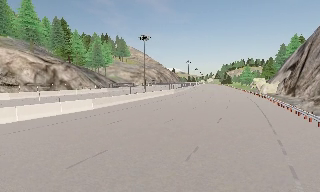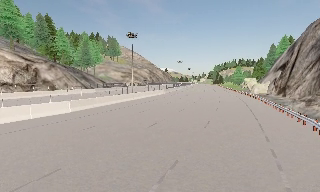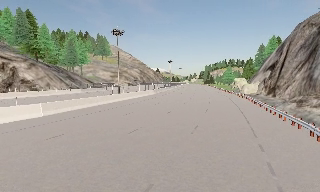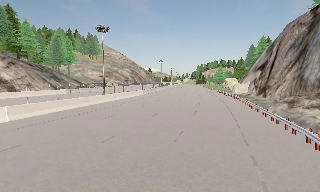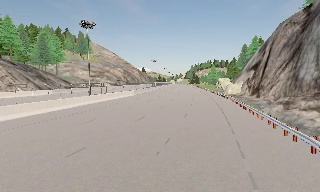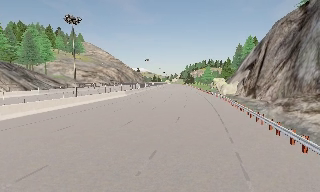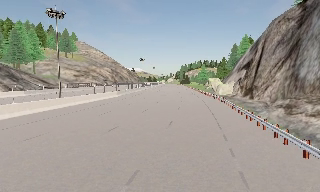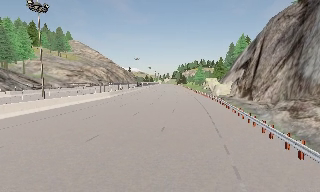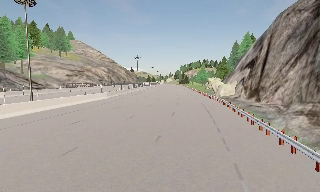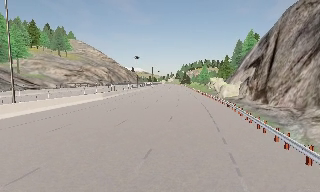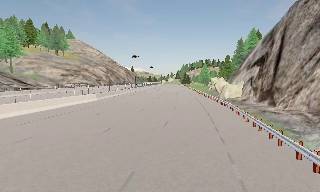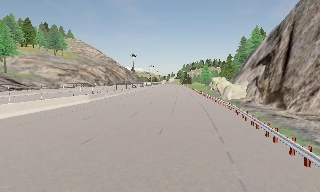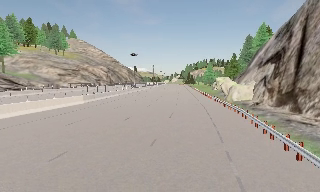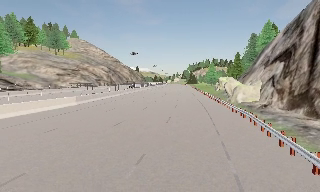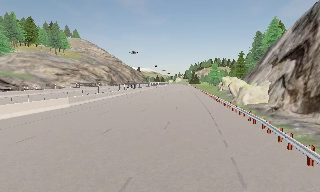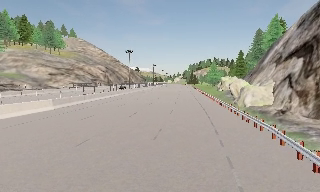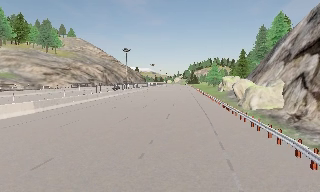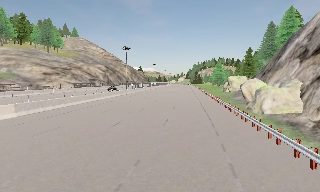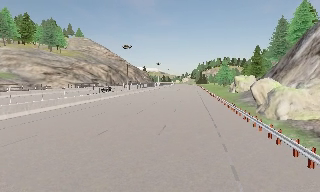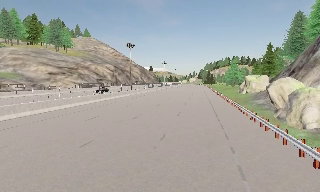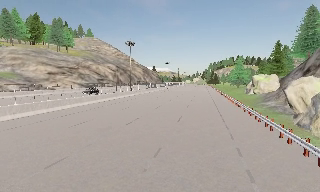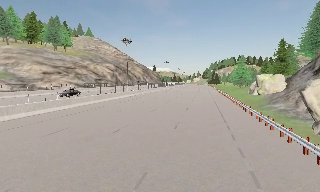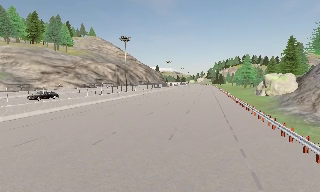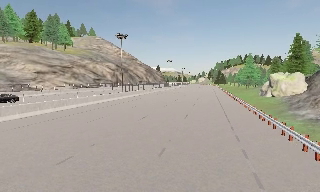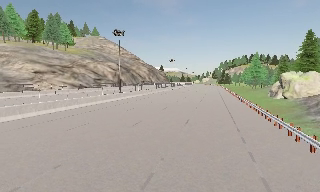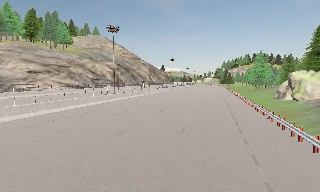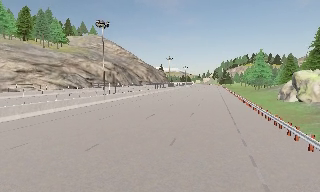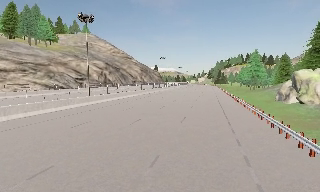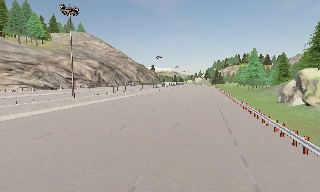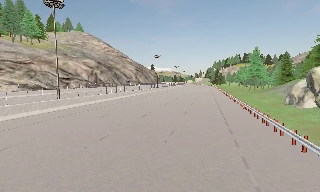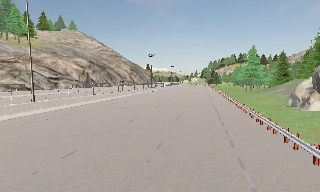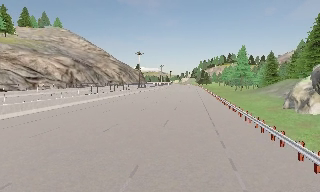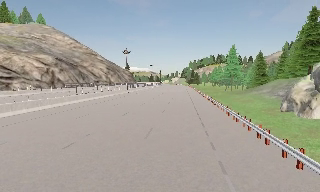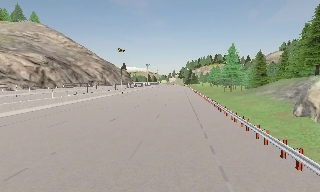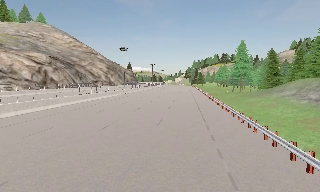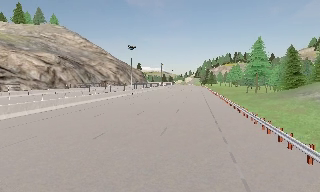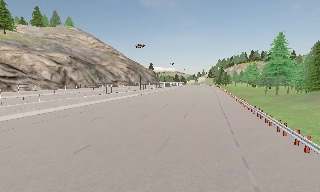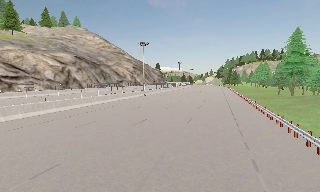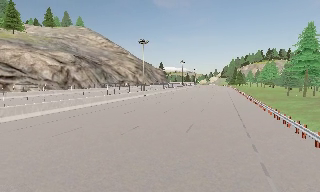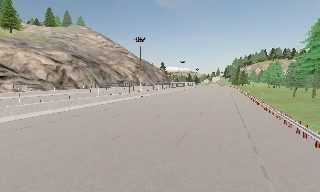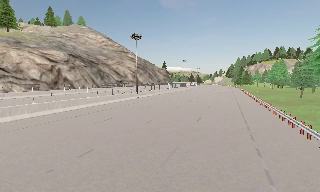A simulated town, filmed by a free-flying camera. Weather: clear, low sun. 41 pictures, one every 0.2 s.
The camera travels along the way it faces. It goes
forward.
0.0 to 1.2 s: The camera pans to its right, which is clockwise from overhead, by about 15 degrees. It travels forward and to its right, about 10 m, so what stands in front looms larger.
1.2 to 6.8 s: The camera travels forward, about 60 m, so what stands in front looms larger.
6.8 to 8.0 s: The camera pans to its left, which is counterclockwise from overhead, by about 15 degrees. It travels forward, about 13 m, so what stands in front looms larger.
The film runs forward here.
